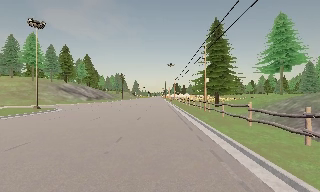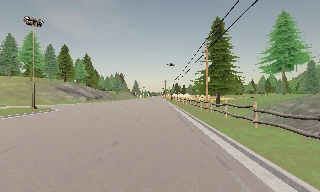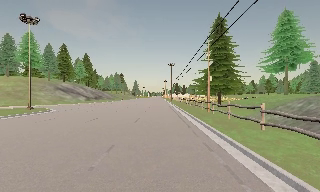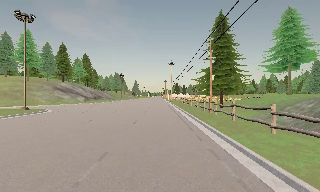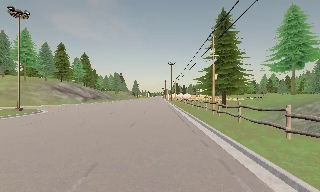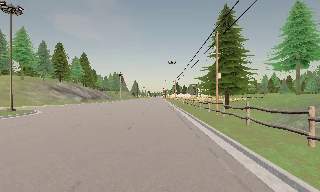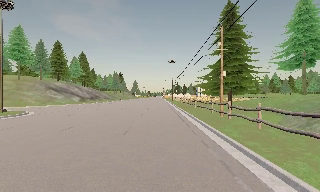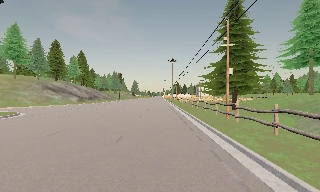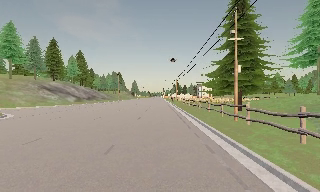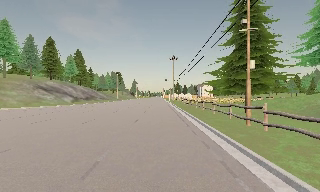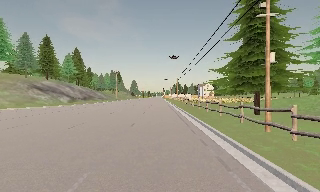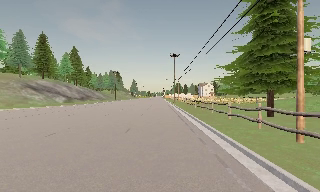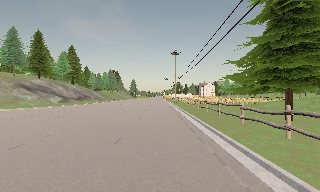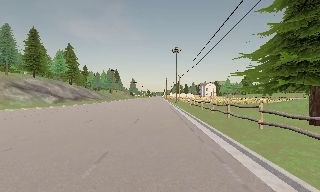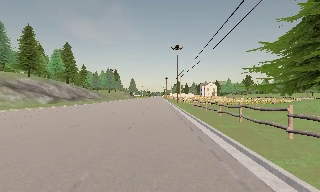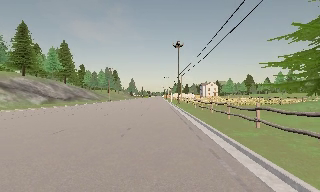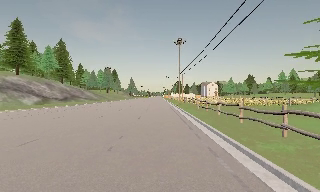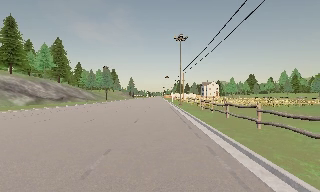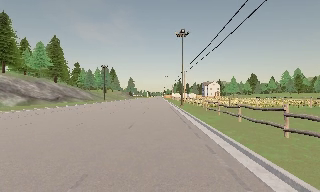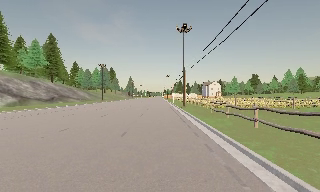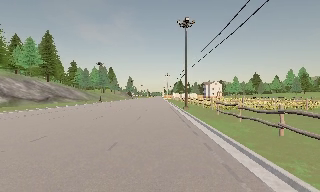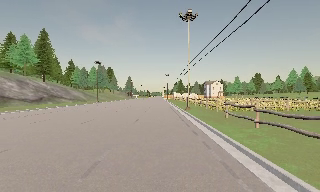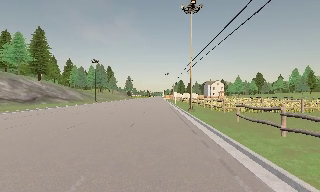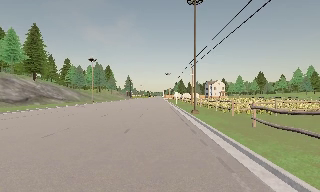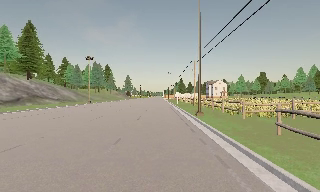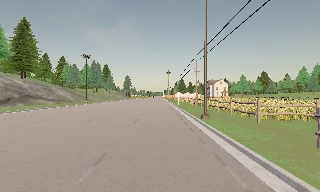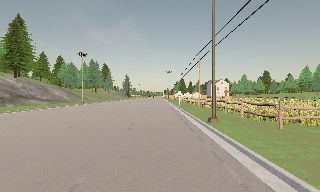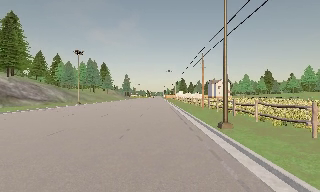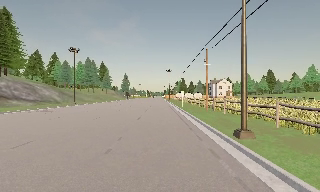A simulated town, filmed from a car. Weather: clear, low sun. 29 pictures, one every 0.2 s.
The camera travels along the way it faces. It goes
forward.
0.0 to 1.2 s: The camera travels forward, about 5 m, so what stands in front looms larger. It gains speed.
1.2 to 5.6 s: The camera travels forward, about 40 m, so what stands in front looms larger.
The film runs forward here.
